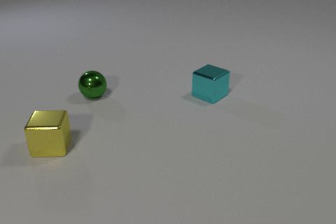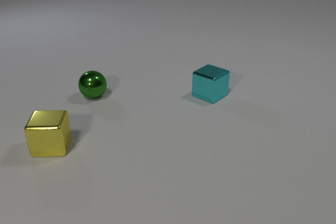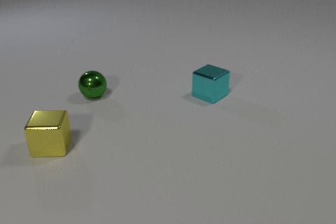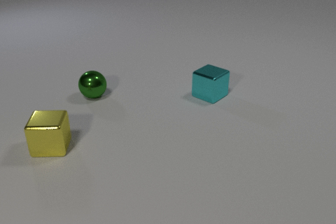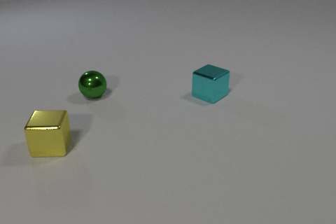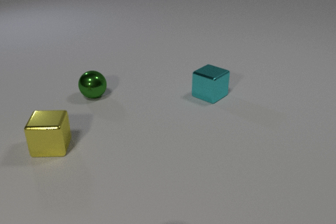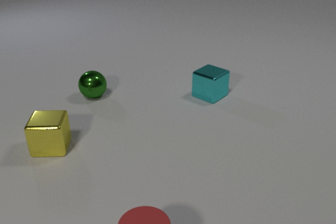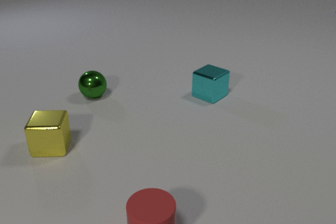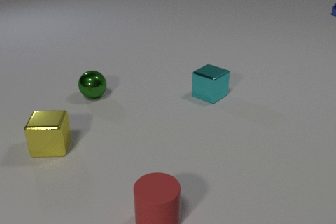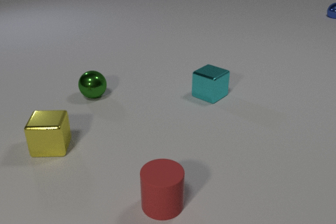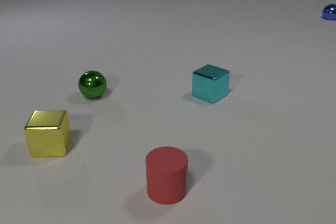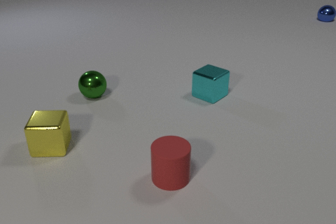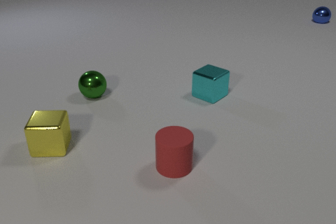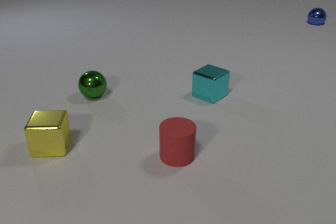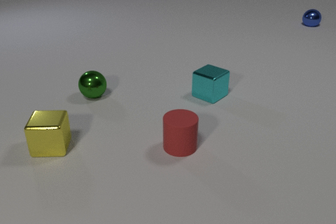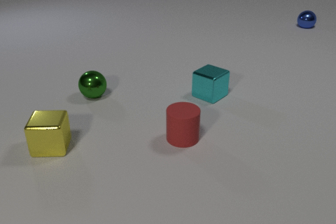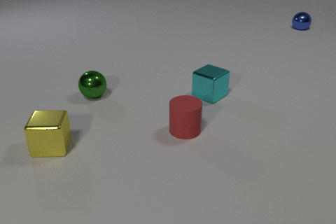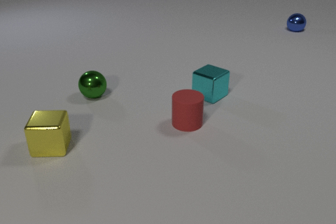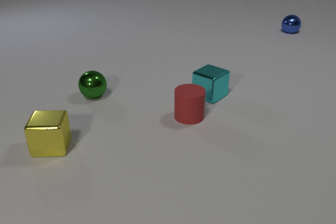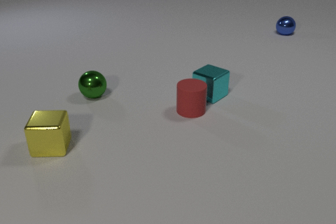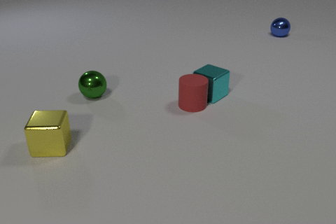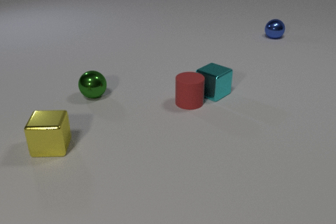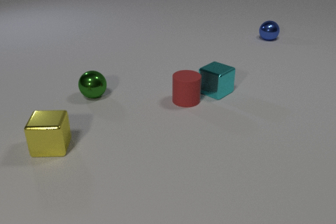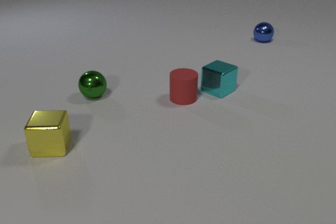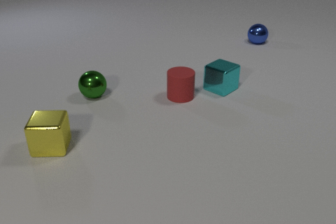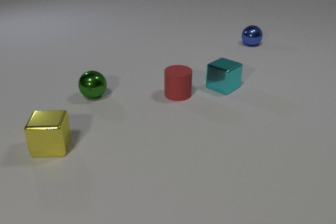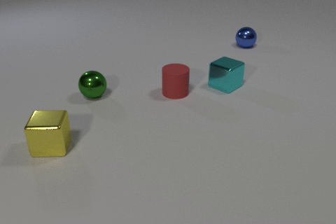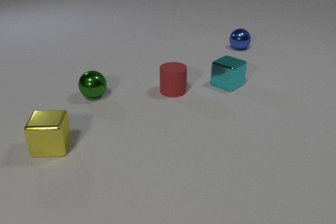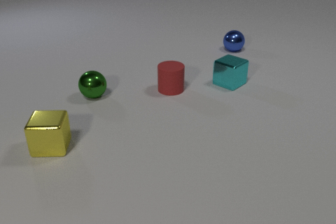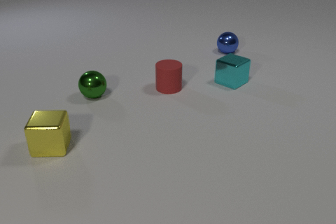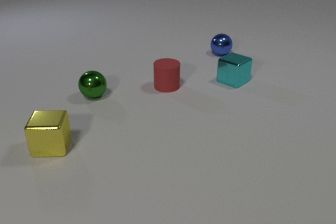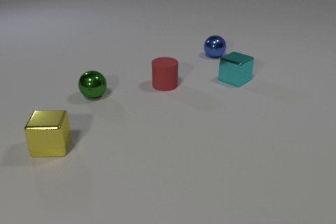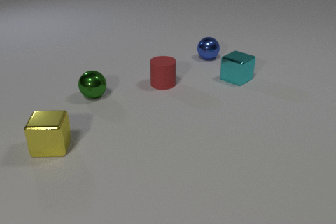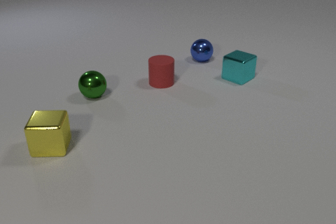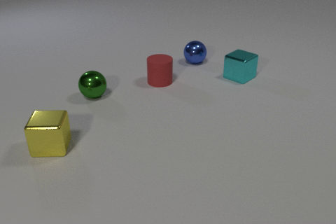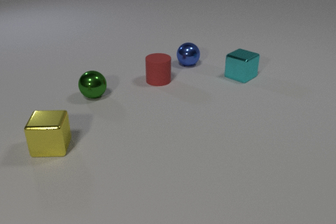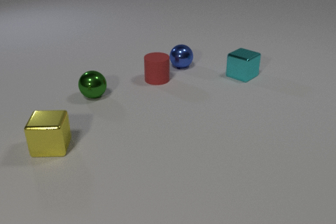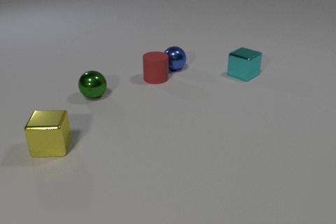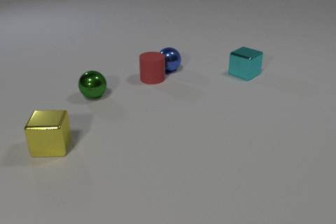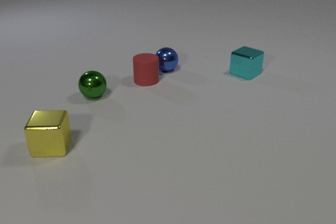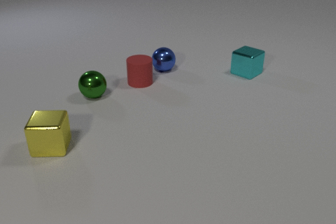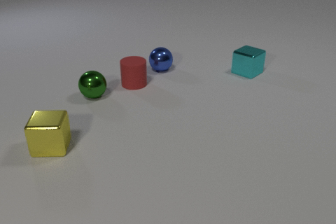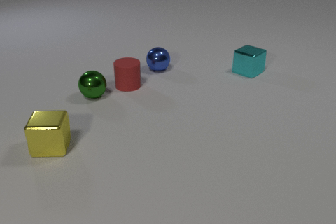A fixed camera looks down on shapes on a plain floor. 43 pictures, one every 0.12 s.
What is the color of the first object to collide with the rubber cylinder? cyan.
What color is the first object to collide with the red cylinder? cyan.
What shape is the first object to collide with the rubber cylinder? cube.
0.00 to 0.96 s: The red rubber cylinder comes in at the bottom edge, slides away from the camera. The blue metal sphere comes in at the right edge, rolls toward the camera.
0.96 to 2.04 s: The red rubber cylinder slides away from the camera. The blue metal sphere rolls toward the camera and to the left.
2.04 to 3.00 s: The red rubber cylinder slides away from the camera. The cyan metal cube slides away from the camera and to the right. The blue metal sphere rolls toward the camera and to the left. The red rubber cylinder and the cyan metal cube collide.
3.00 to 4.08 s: The red rubber cylinder slides away from the camera and to the left. The cyan metal cube slides away from the camera and to the right. The blue metal sphere rolls toward the camera and to the left.
4.08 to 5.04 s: The red rubber cylinder slides to the left. The cyan metal cube slides away from the camera and to the right. The blue metal sphere rolls to the left and toward the camera. The red rubber cylinder and the blue metal sphere collide.
